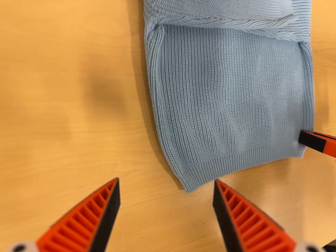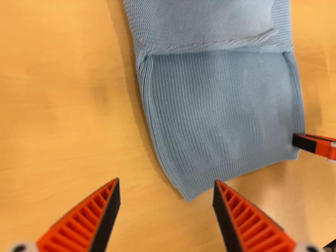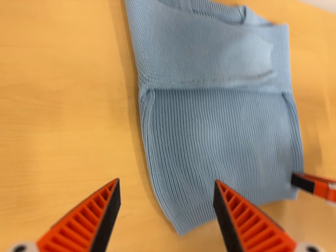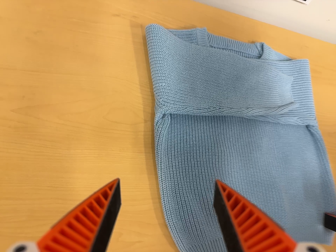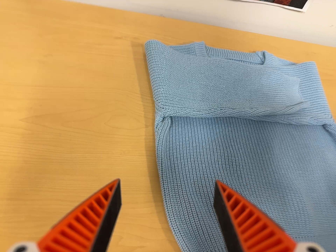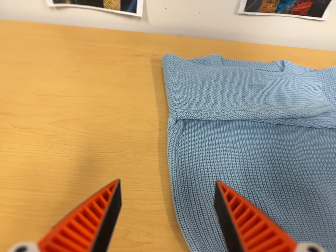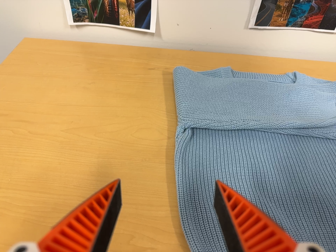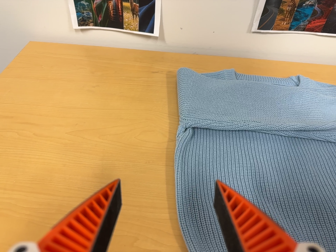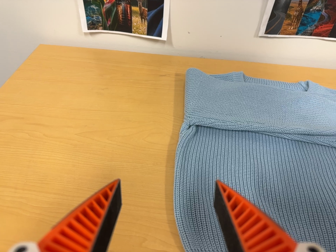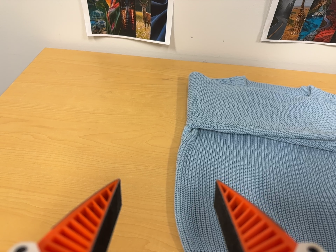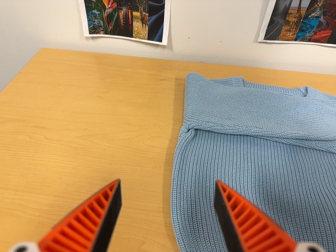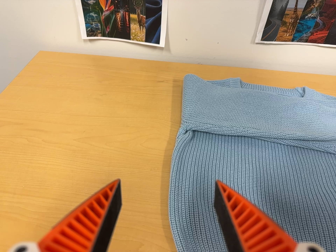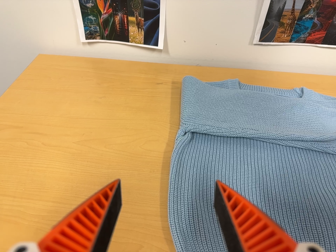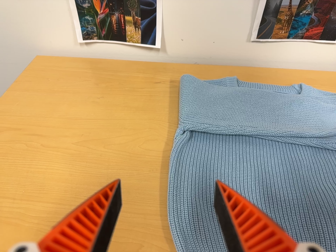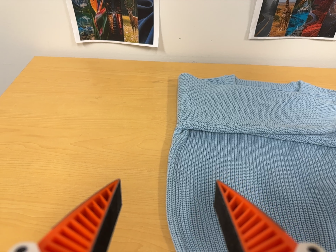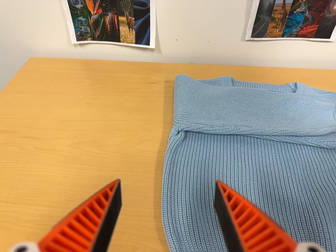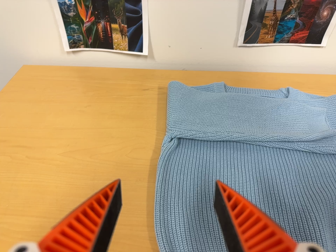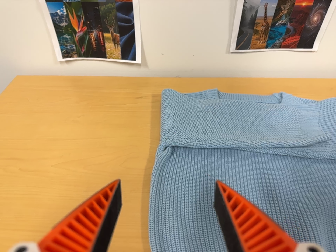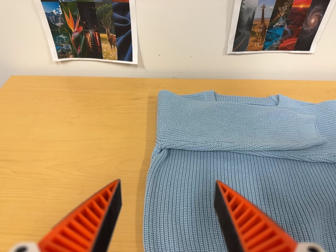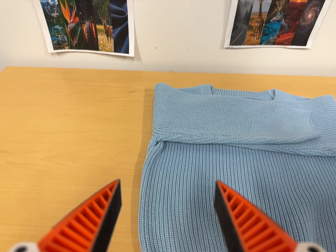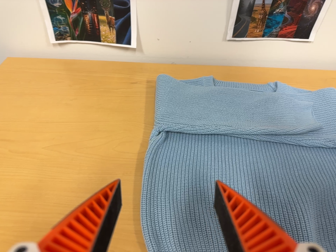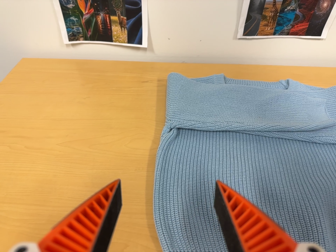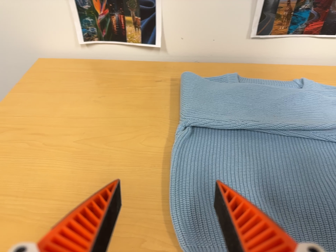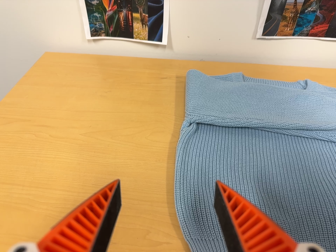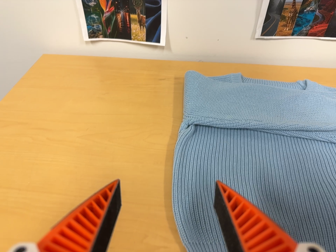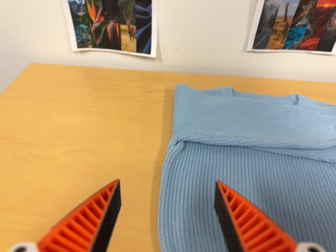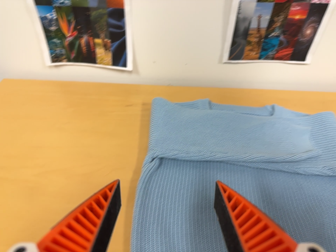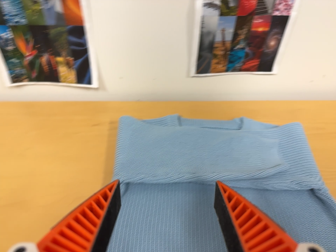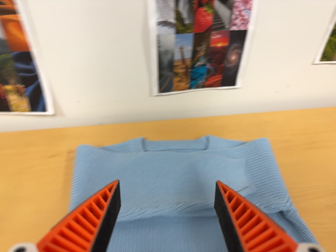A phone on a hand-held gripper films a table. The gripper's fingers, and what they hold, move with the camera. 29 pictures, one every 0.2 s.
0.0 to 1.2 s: The camera pans to its left by about 30 degrees. It travels toward the bottom of its view, to its right and backward, about 24 cm. Its aim tips toward the top of its view by about 45 degrees.
1.2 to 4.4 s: The camera shifts only a little, or ends up much as it began.
4.4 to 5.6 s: The scene slides to the left, as the camera pans about 10 degrees to its right. It travels toward the top of its view, to its right and forward, about 16 cm, so close, fixed things drift downward.
The film runs backward here.
